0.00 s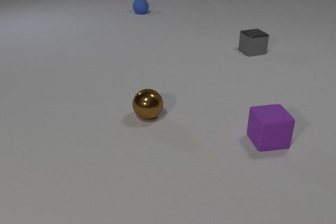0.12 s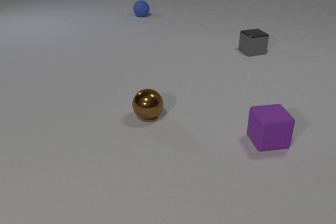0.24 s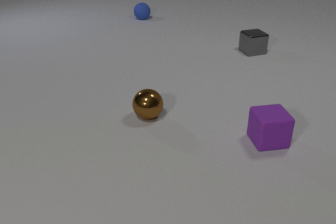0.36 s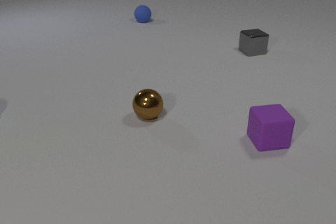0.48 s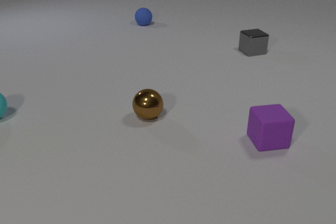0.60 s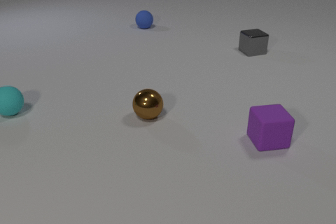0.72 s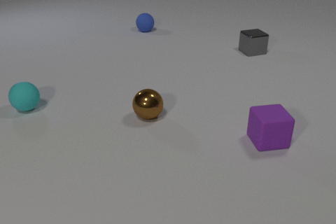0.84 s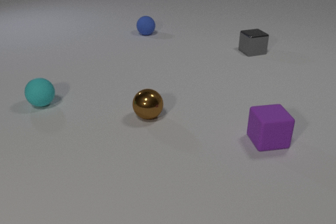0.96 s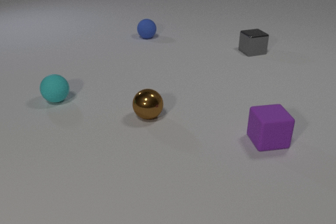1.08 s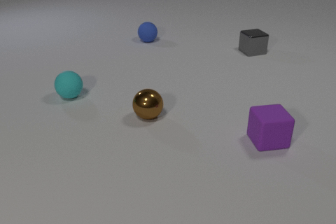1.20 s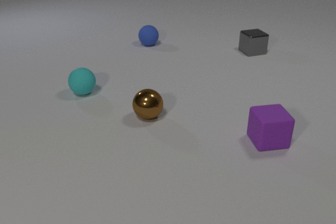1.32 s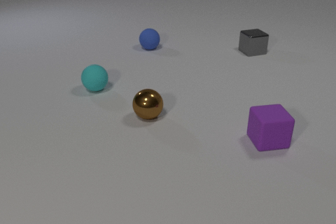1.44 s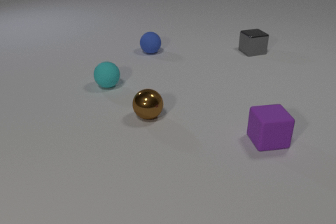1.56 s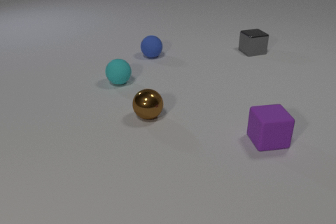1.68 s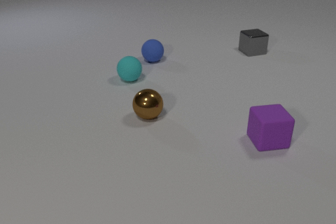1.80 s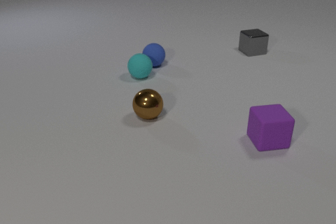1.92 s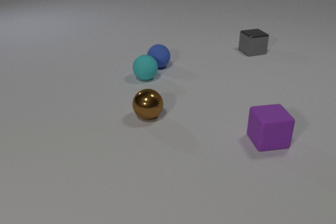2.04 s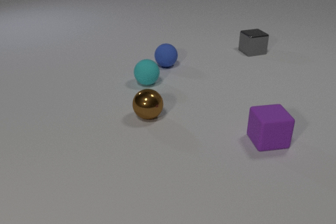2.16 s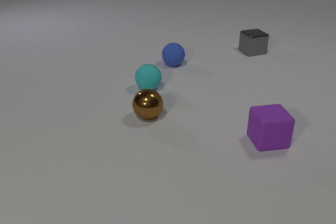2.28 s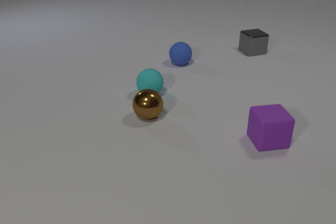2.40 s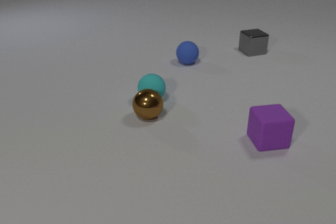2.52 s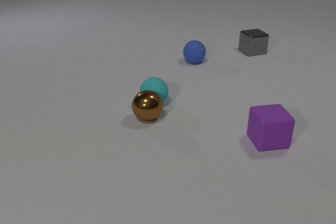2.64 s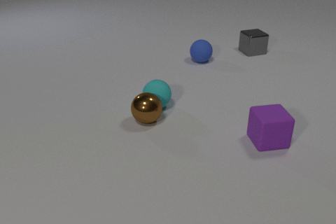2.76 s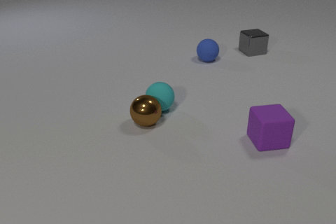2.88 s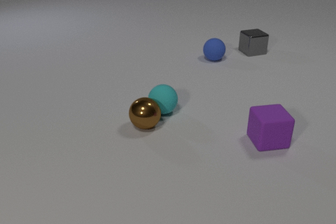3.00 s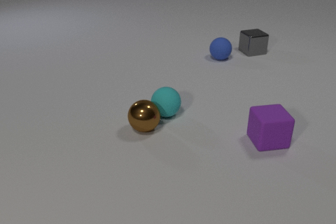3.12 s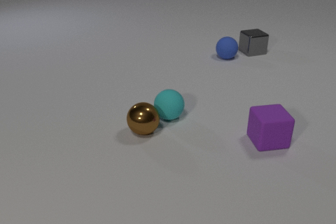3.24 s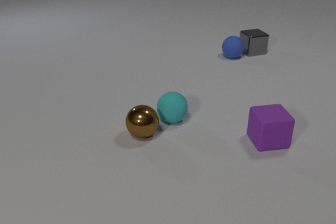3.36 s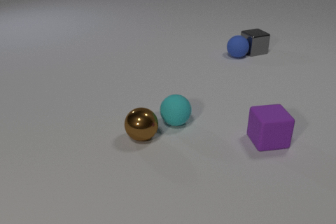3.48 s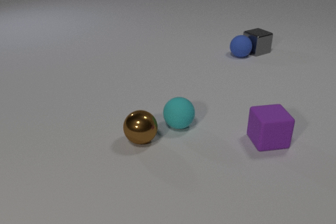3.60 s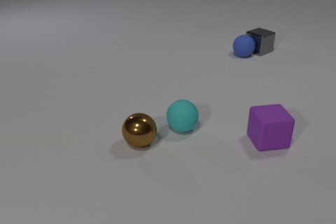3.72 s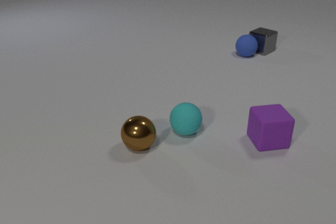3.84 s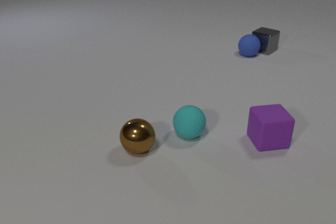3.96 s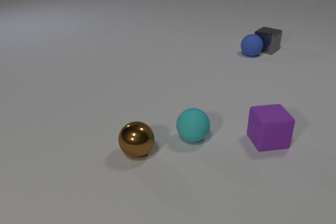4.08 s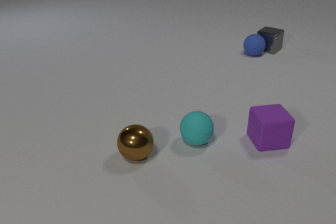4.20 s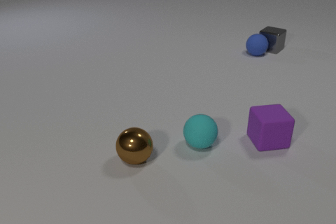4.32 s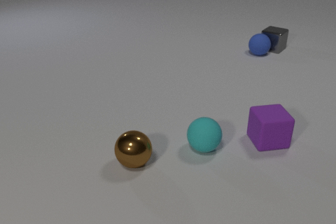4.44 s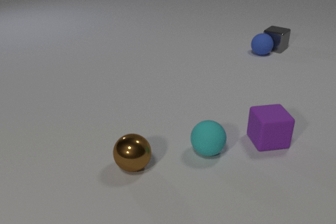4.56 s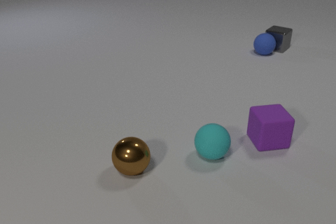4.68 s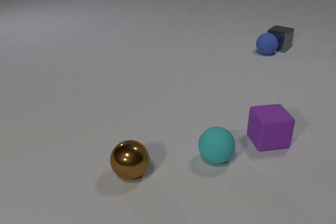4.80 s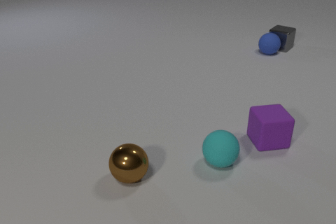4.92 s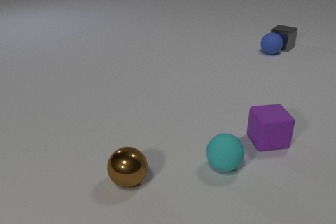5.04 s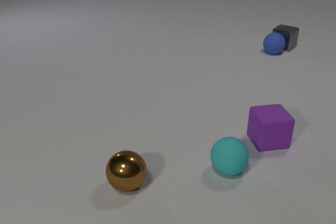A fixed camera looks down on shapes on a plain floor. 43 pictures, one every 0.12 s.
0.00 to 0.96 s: The cyan rubber sphere comes in at the left edge, rolls to the right. The blue rubber sphere rolls toward the camera.
0.96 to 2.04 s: The cyan rubber sphere rolls to the right. The blue rubber sphere rolls toward the camera. The cyan rubber sphere and the blue rubber sphere collide.
2.04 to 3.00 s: The cyan rubber sphere rolls toward the camera. The blue rubber sphere rolls to the right and away from the camera. The brown metal sphere rolls toward the camera. The cyan rubber sphere and the brown metal sphere collide.
3.00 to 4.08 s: The cyan rubber sphere rolls toward the camera and to the right. The blue rubber sphere rolls to the right and away from the camera. The brown metal sphere rolls toward the camera. The gray metal cube slides to the right and away from the camera, spins counterclockwise seen from above by about 30 degrees, its near face sliding to the right. The blue rubber sphere and the gray metal cube collide.
4.08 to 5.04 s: The cyan rubber sphere rolls toward the camera and to the right. The blue rubber sphere rolls to the right and away from the camera. The brown metal sphere rolls toward the camera. The gray metal cube slides to the right and away from the camera.
How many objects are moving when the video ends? 4.
What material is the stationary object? rubber.
How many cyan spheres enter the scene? 1.
